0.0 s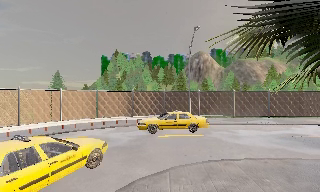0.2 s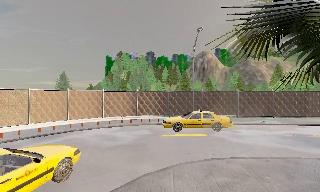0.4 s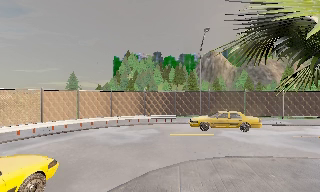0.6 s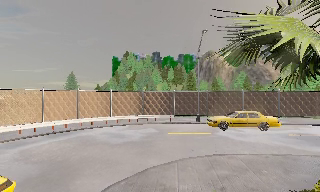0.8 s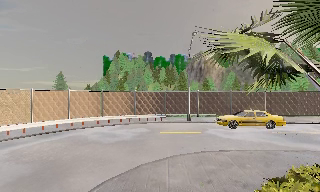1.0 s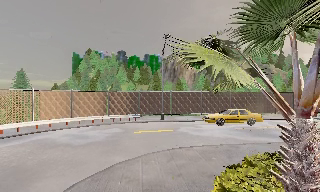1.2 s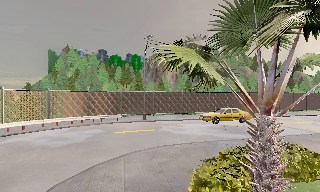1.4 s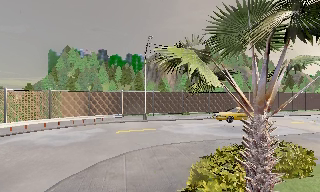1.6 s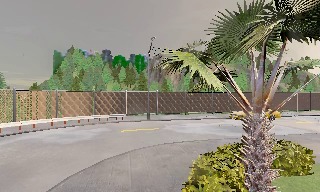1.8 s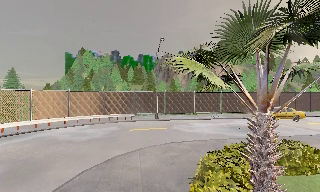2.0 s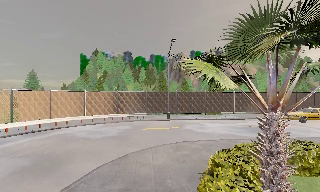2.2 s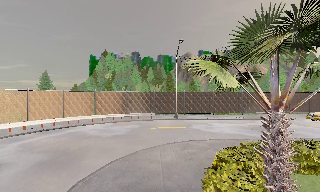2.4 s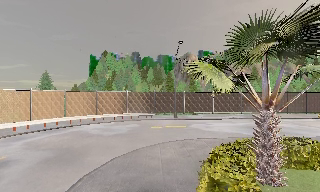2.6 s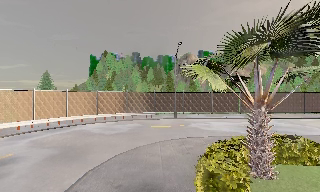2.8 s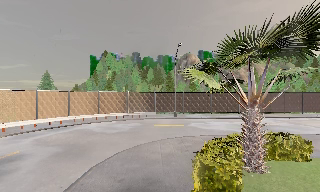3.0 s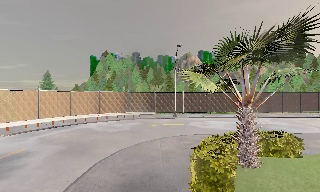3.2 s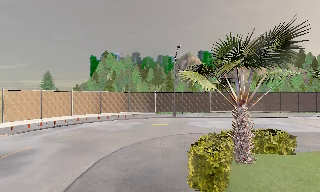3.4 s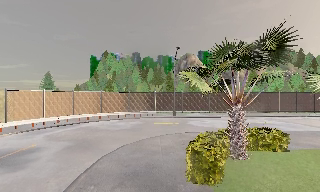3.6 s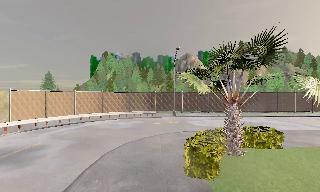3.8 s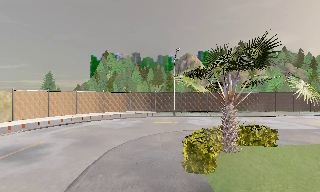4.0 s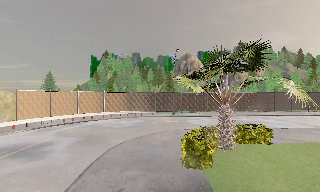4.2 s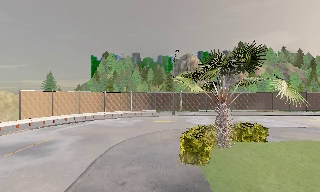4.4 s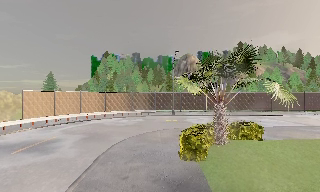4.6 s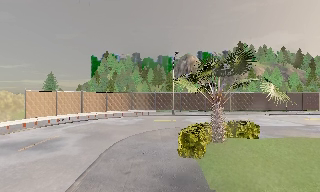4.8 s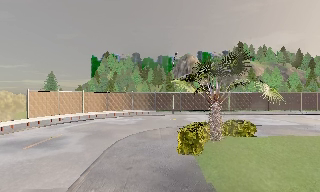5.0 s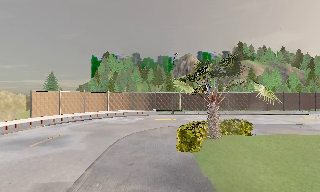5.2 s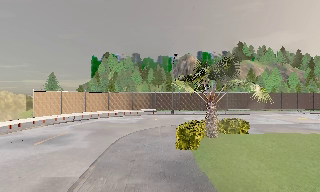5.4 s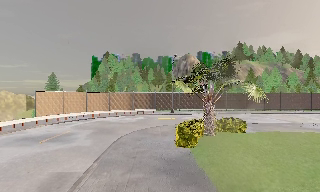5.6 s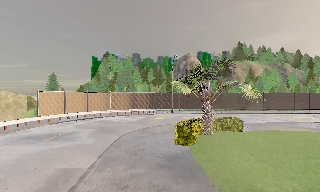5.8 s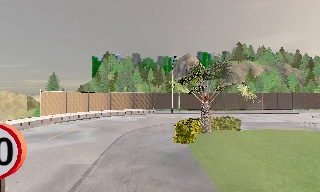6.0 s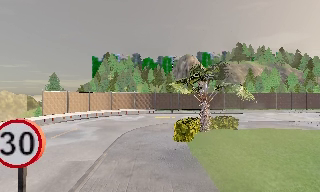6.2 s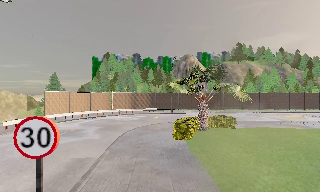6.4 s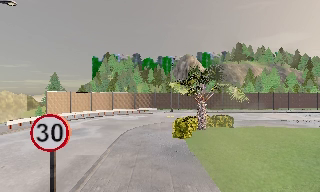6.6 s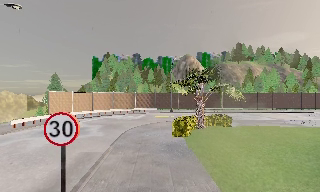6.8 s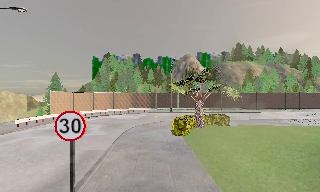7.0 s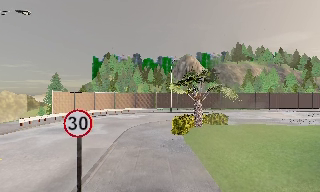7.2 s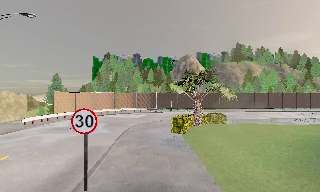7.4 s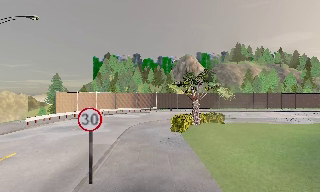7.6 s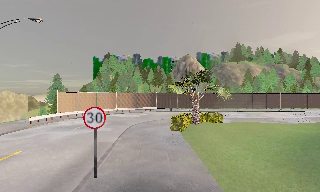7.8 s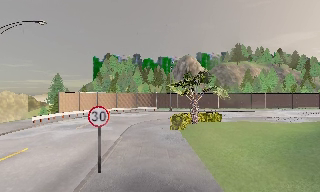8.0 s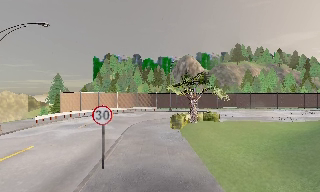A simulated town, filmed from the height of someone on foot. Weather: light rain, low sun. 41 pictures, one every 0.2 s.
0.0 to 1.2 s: The camera swings to its right by about 15 degrees, and the scene slides to the left. It travels backward, about 1.5 m, so what stands in front gets smaller.
1.2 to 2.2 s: The scene slides to the right, as the camera pans about 10 degrees to its left. It travels backward, about 1 m, so what stands in front gets smaller.
2.2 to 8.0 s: The camera travels backward, about 10 m, so what stands in front gets smaller.
The film runs backward here.
